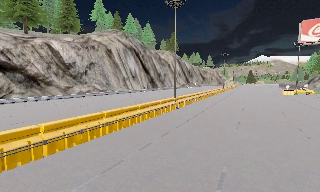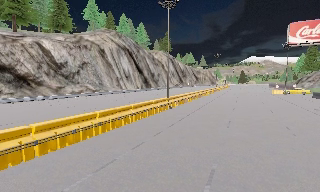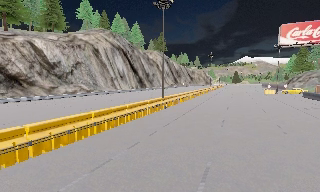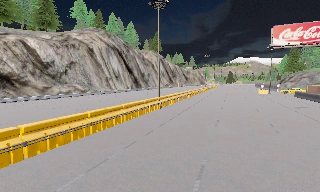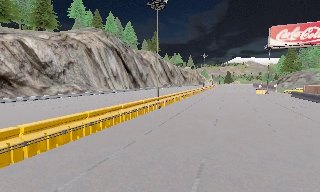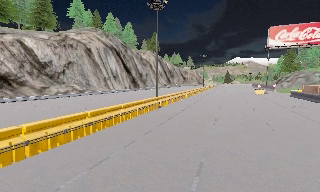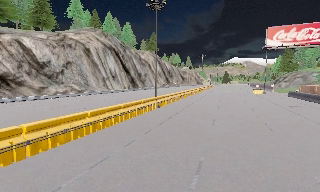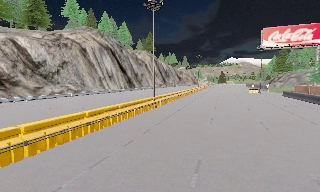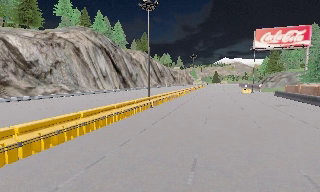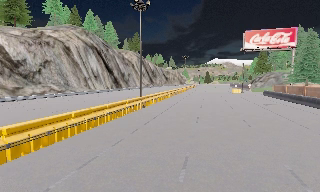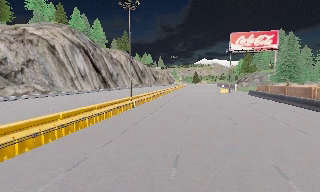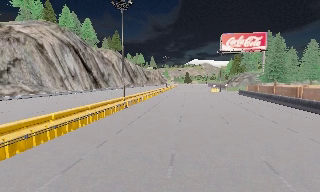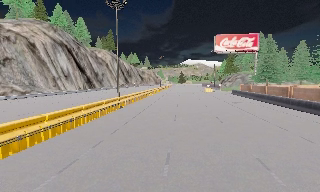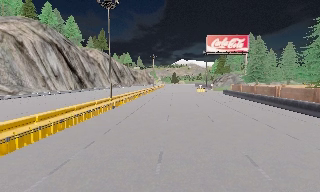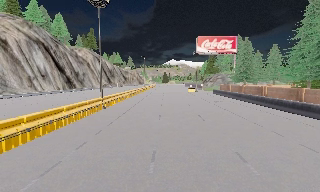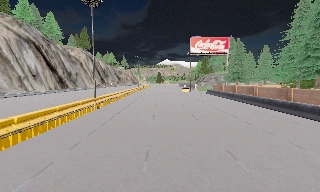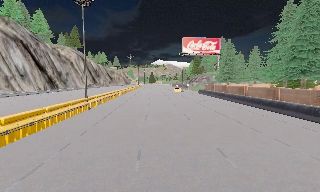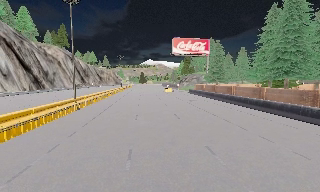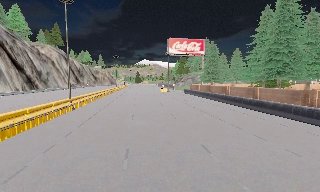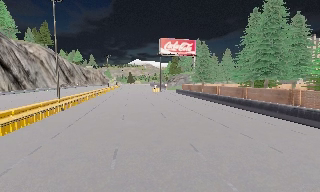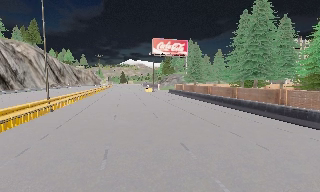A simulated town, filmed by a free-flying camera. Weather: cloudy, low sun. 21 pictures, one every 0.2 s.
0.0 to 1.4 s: The camera travels backward, about 0.5 m, so what stands in front gets smaller.
1.4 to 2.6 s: The scene slides to the left, as the camera pans about 15 degrees to its right.
2.6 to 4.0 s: The camera pans to its right, which is clockwise from overhead, by about 20 degrees. It travels backward, about 0.5 m, so what stands in front gets smaller.
The film runs backward here.
